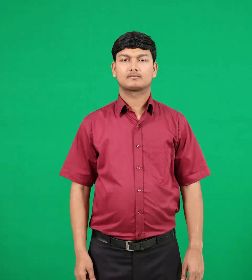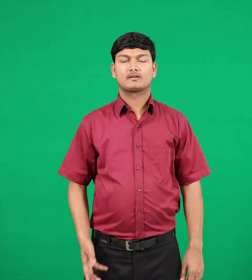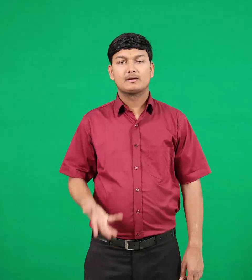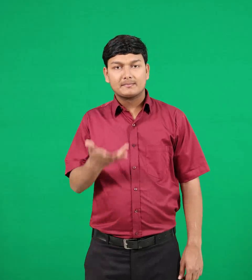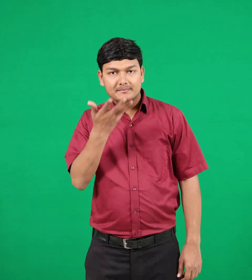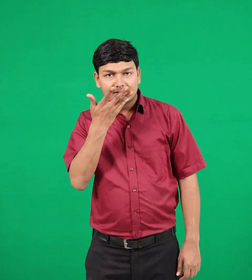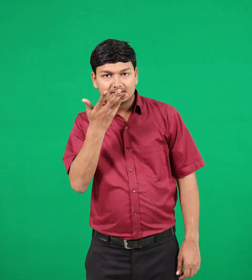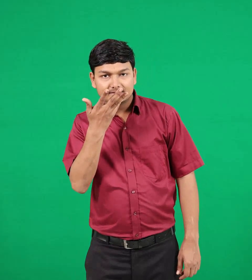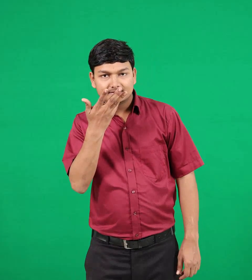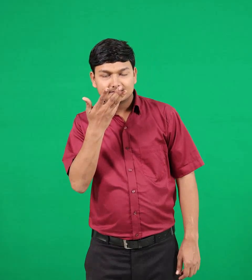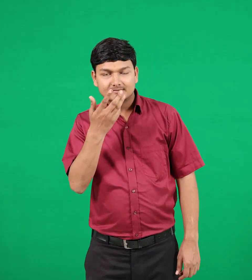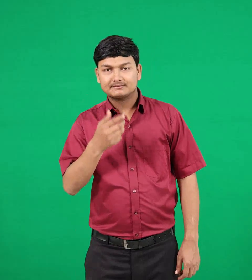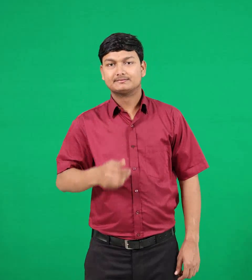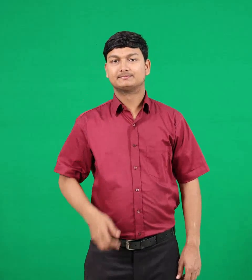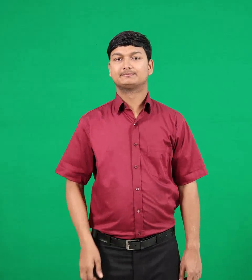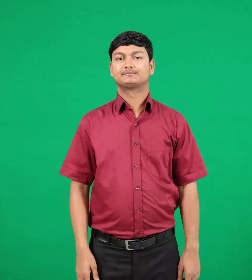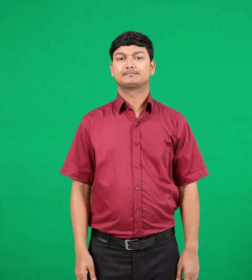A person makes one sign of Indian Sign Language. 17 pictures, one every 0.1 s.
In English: water
